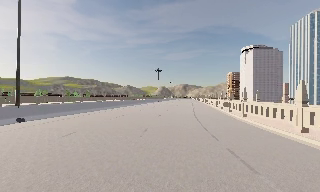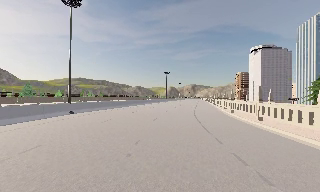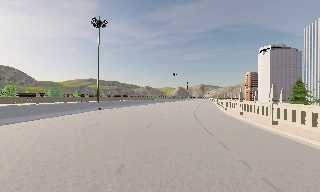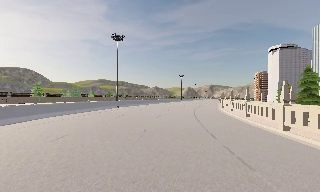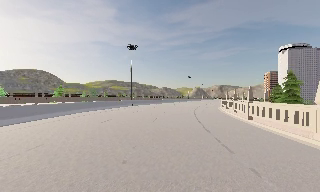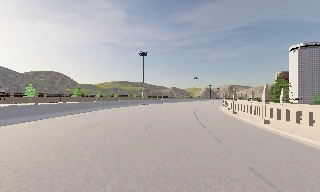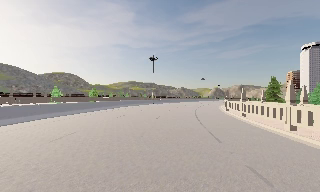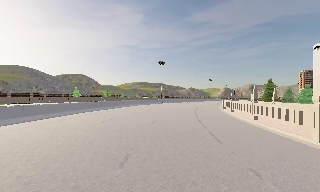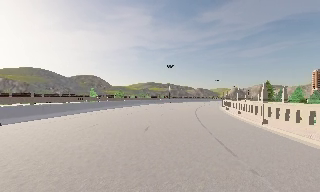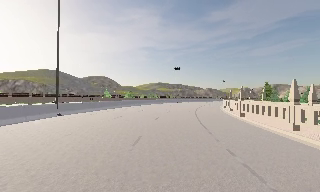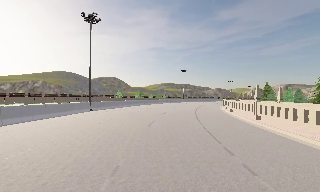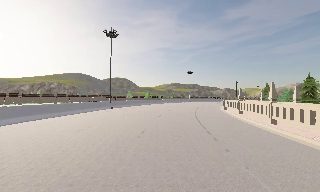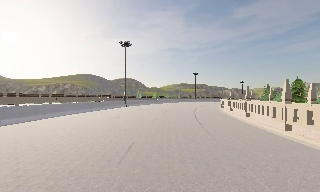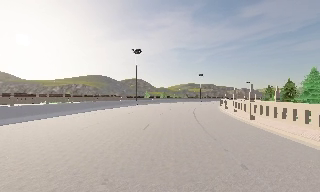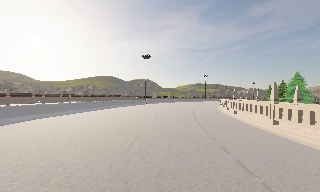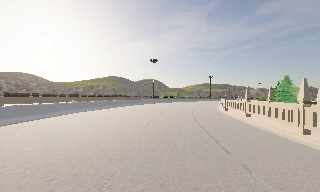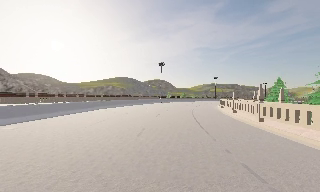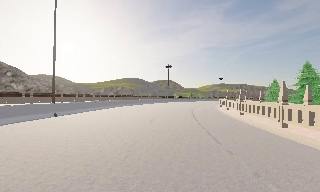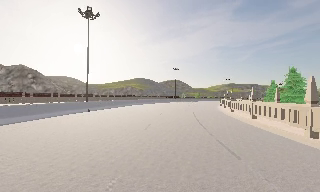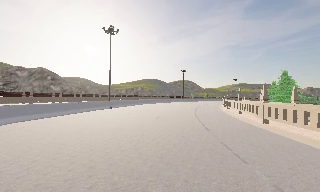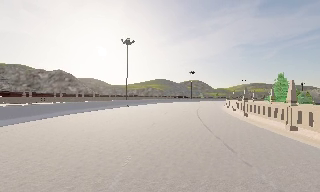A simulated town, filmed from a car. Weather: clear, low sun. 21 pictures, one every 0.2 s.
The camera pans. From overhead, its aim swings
counterclockwise.
The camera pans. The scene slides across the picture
to the right.
0.0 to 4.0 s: The camera pans to its left, which is counterclockwise from overhead, by about 60 degrees. It travels backward, about 90 m.
The film runs backward here.
